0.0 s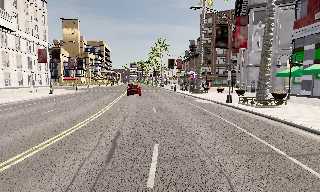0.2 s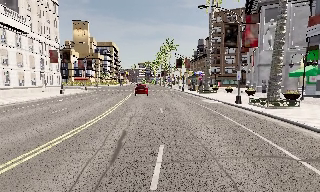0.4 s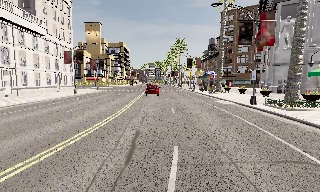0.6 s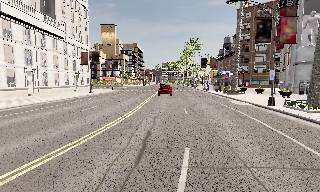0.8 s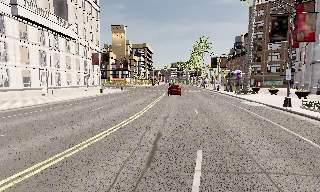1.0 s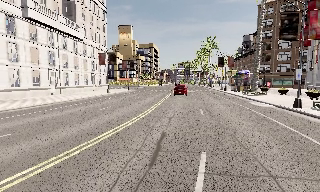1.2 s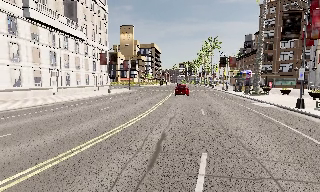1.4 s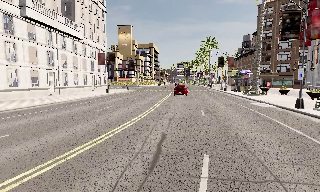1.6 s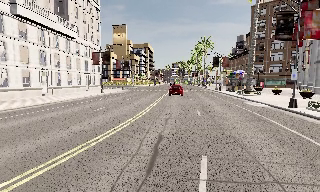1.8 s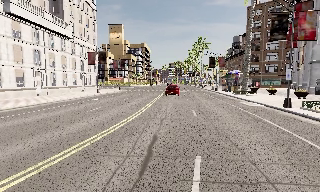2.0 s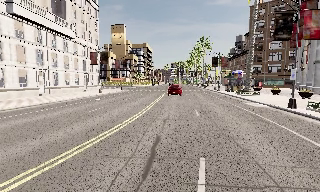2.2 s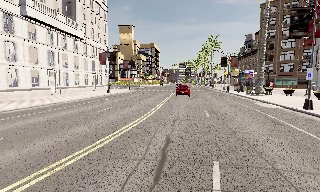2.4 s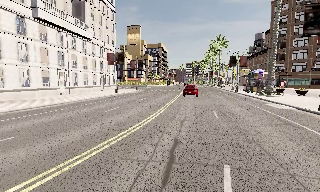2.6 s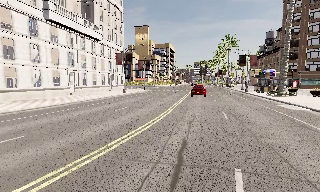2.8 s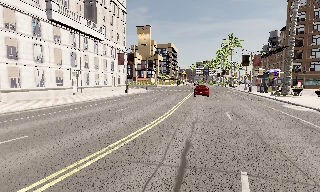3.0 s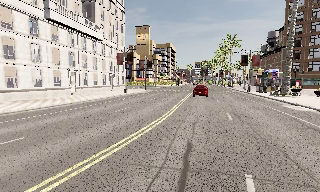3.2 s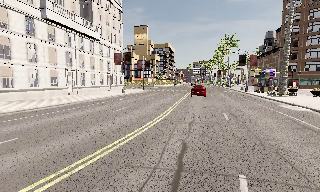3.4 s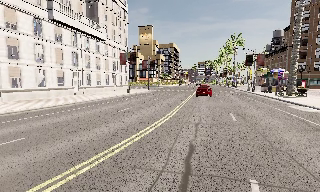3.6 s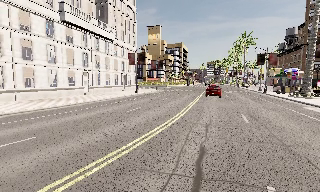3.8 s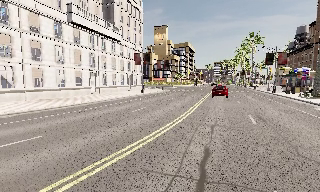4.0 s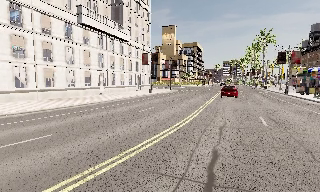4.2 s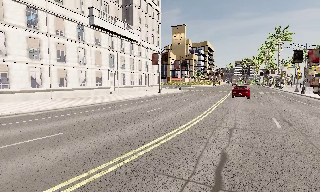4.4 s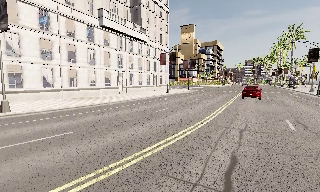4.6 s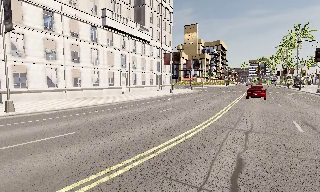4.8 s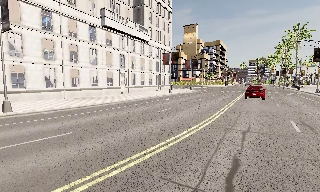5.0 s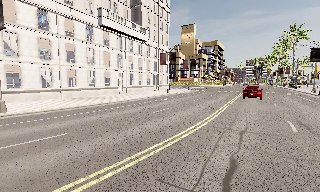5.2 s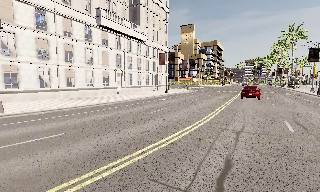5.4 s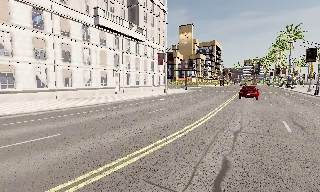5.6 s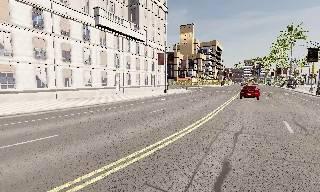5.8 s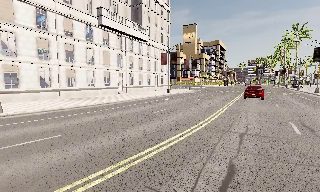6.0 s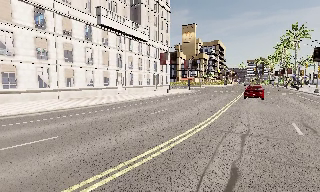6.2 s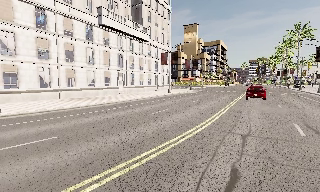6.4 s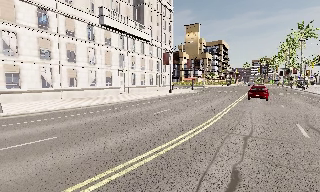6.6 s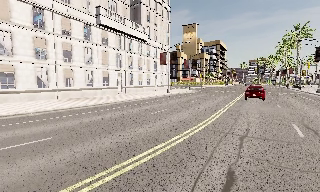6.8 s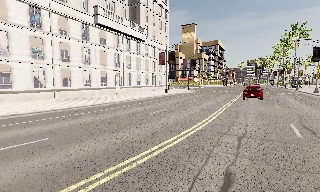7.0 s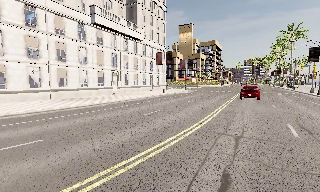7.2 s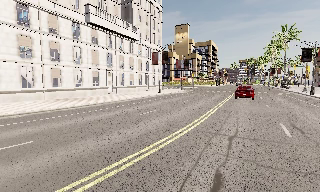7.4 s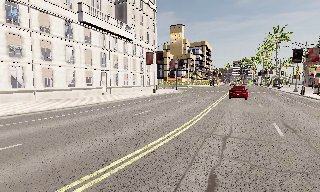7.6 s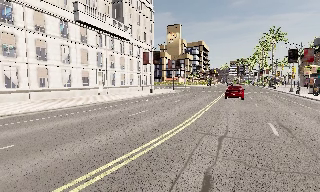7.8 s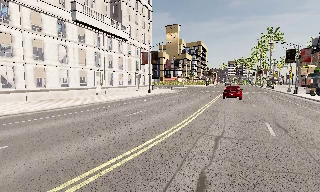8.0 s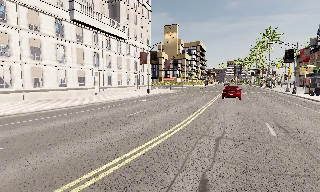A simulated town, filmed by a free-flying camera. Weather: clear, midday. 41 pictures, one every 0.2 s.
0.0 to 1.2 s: The camera pans to its left, which is counterclockwise from overhead, by about 15 degrees.
1.2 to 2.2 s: The camera shifts only a little, or ends up much as it began.
2.2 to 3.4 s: The camera travels forward, about 0.5 m, so what stands in front looms larger.
3.4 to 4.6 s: The scene slides to the right, as the camera pans about 15 degrees to its left.
4.6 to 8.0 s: The camera travels forward and to its right, about 1.5 m, so what stands in front looms larger.
The film runs forward here.
